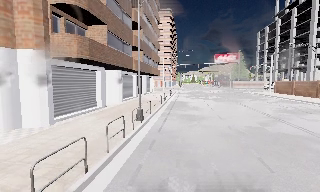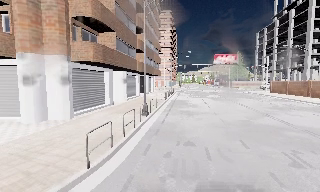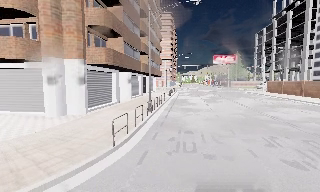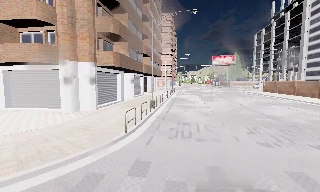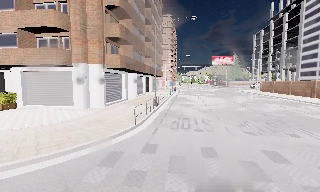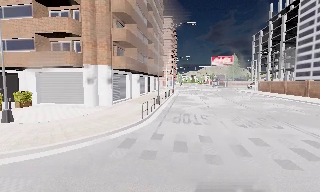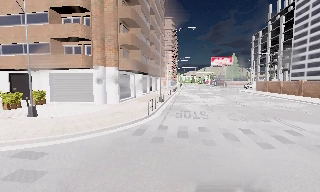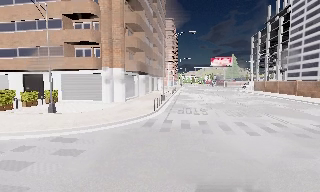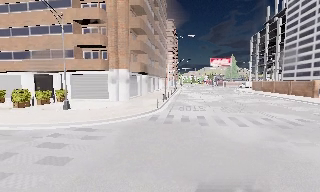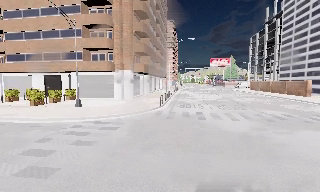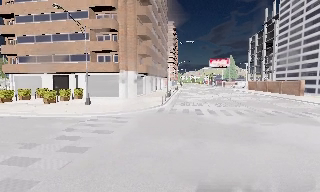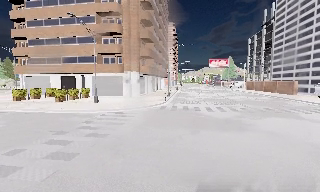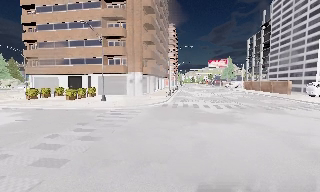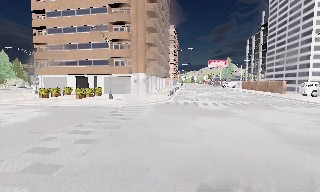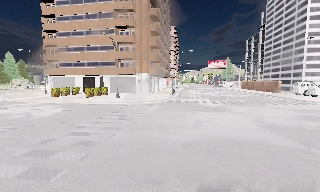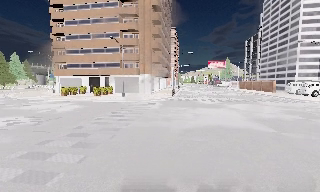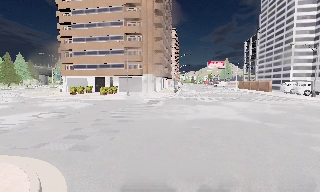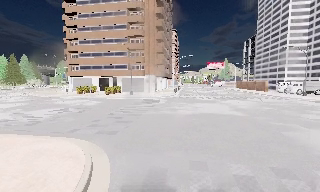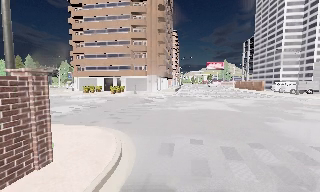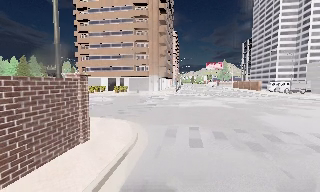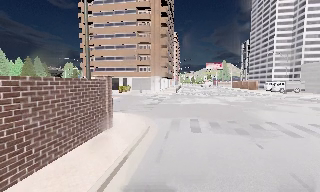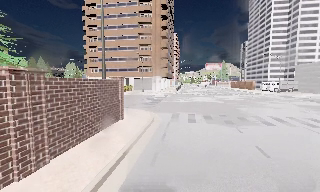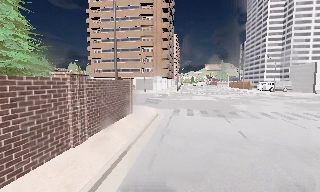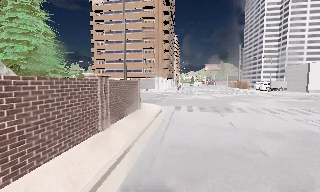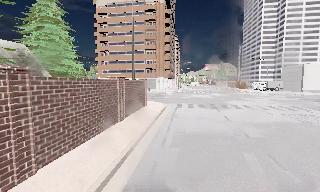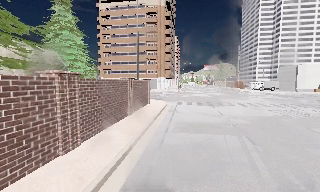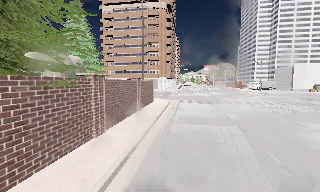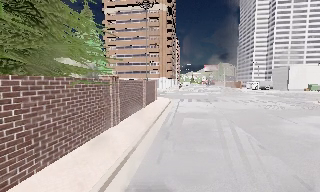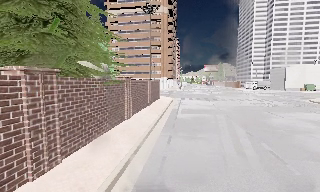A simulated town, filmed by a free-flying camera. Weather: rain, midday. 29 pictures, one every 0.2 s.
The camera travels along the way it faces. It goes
backward.
0.0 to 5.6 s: The camera travels backward, about 45 m, so what stands in front gets smaller.
The film runs forward here.
